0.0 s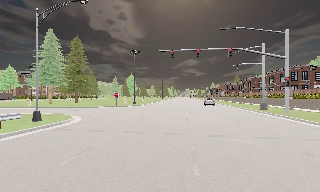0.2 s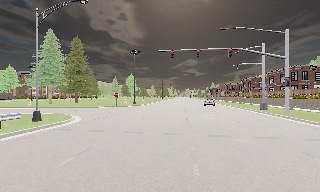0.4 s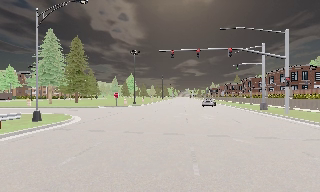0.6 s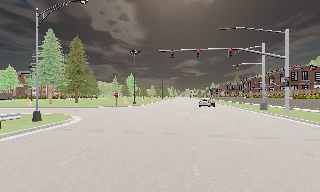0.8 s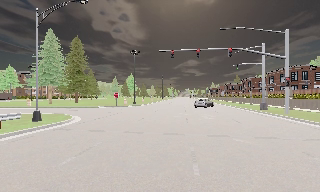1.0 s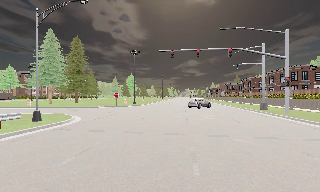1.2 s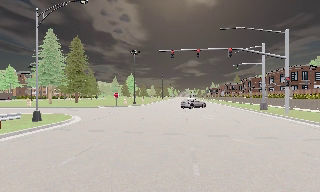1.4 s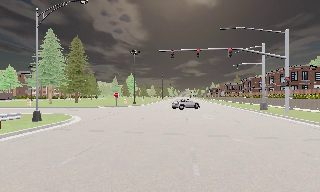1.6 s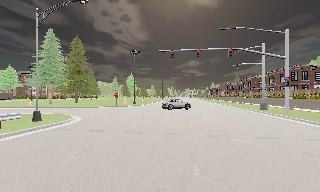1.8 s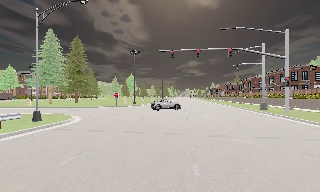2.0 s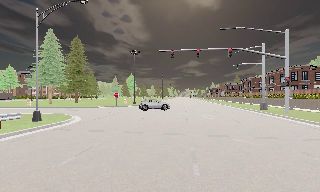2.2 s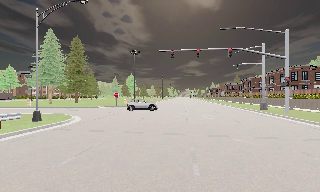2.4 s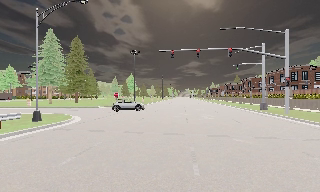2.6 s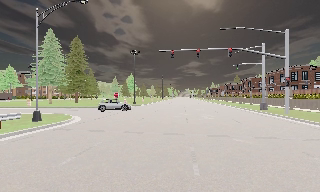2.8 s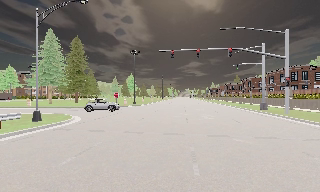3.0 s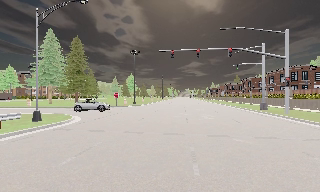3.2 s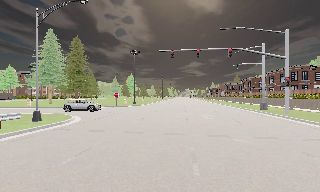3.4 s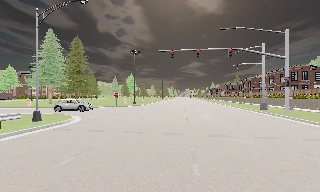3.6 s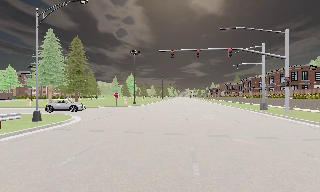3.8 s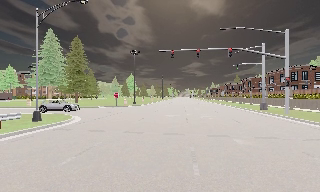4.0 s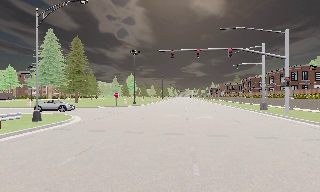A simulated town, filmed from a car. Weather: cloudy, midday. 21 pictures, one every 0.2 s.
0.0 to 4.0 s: The camera keeps its place and its aim.
The film runs backward here.
